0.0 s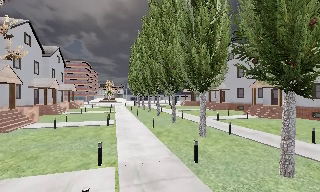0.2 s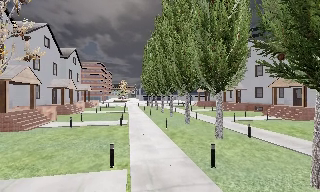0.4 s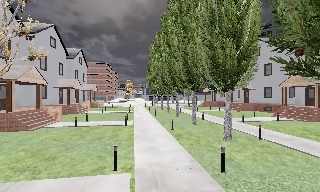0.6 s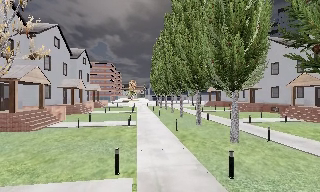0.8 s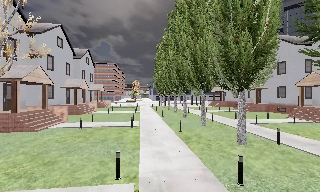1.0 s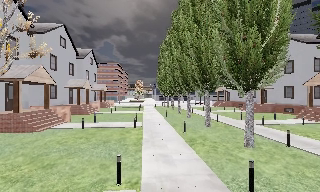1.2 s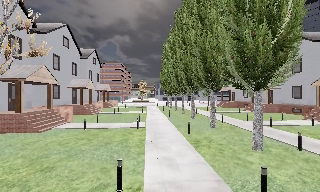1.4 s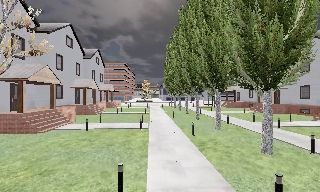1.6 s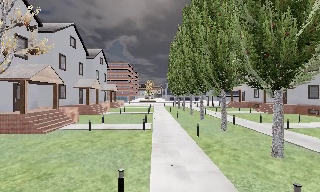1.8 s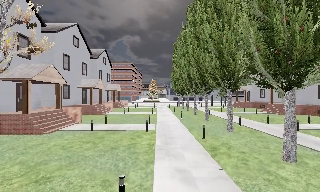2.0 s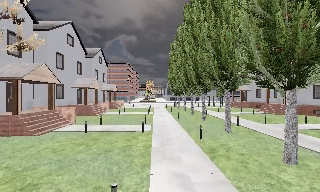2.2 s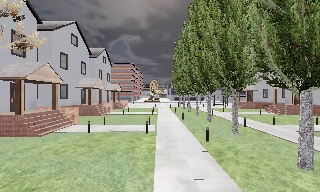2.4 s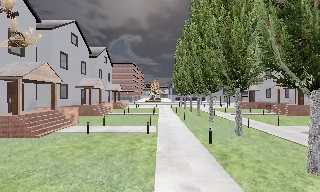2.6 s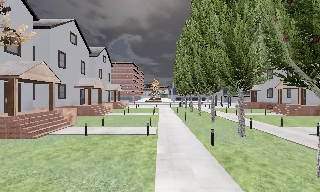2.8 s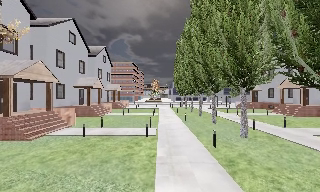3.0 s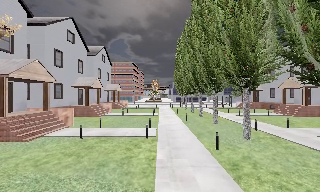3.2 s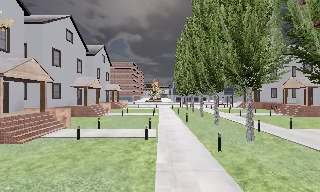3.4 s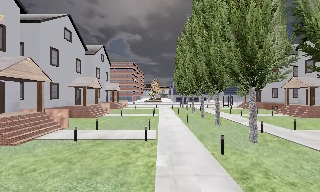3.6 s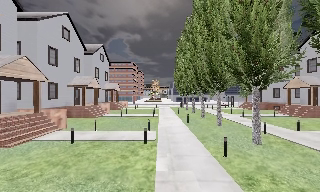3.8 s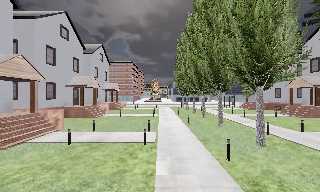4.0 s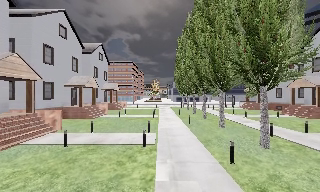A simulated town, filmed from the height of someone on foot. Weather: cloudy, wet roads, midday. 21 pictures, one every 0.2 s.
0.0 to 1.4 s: The camera pans to its left, which is counterclockwise from overhead, by about 15 degrees. It travels forward, about 2.5 m, so what stands in front looms larger.
1.4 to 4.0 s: The camera travels forward, about 4 m, so what stands in front looms larger.
The film runs forward here.
